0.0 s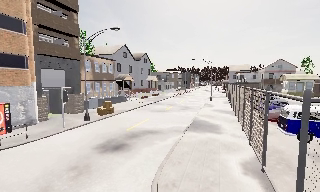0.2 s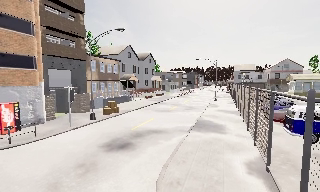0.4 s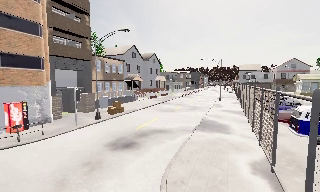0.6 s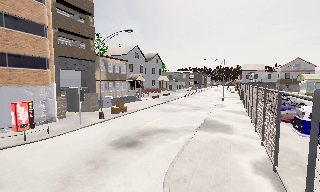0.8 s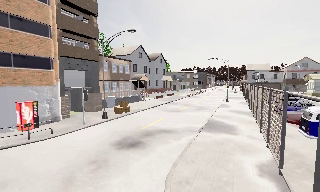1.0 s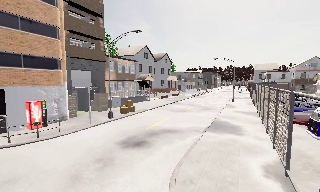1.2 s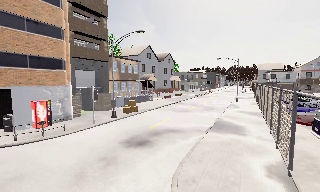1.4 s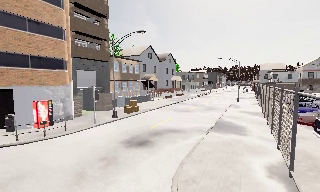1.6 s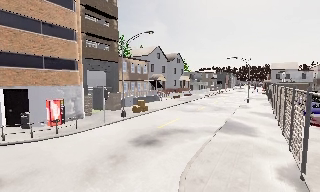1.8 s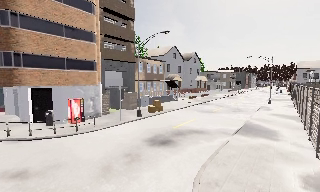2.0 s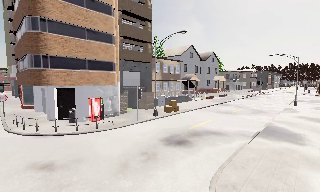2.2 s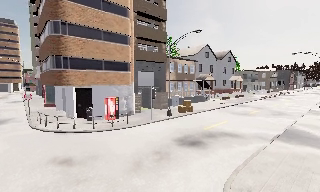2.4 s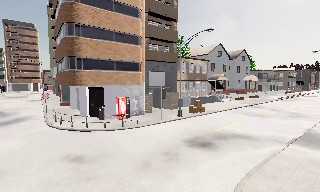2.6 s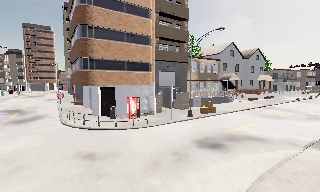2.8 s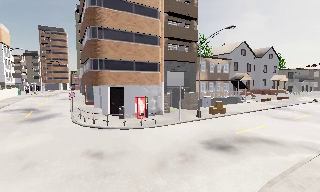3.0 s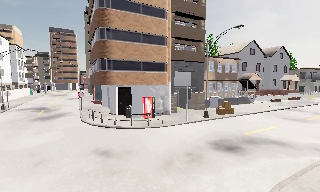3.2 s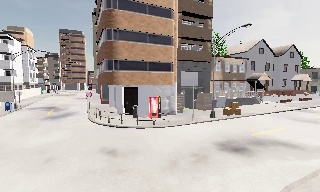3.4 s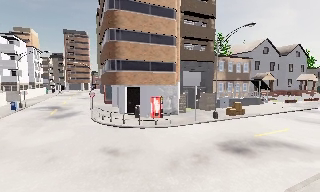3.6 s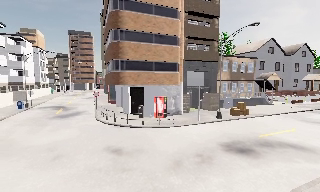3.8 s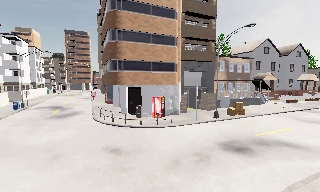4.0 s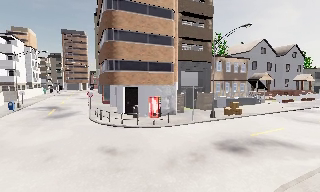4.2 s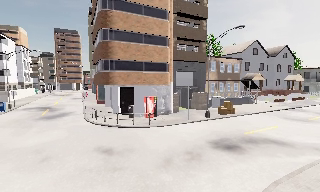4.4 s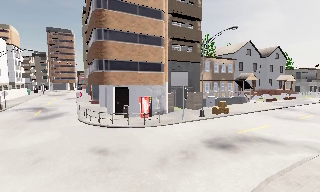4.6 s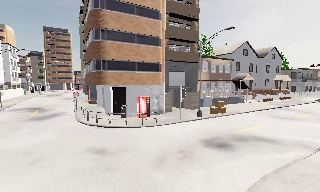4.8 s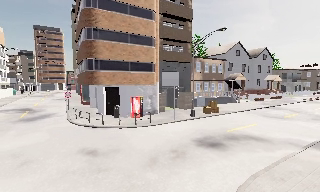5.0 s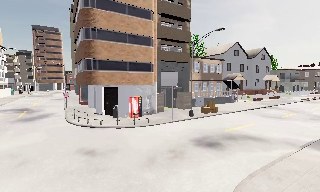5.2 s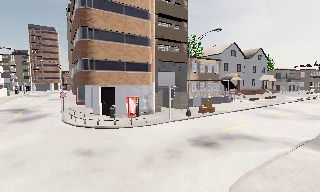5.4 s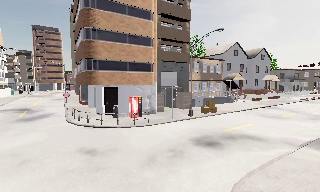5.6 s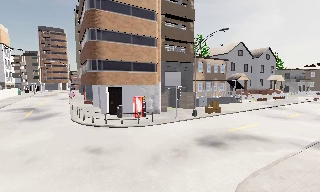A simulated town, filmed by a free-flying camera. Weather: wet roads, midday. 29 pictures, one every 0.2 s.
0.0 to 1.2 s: The camera shifts only a little, or ends up much as it began.
1.2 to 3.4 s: The scene slides to the right, as the camera pans about 40 degrees to its left. It travels to its right, about 0.5 m.
3.4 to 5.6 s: The camera shifts only a little, or ends up much as it began.
The film runs backward here.
